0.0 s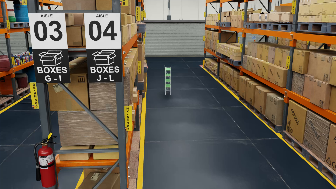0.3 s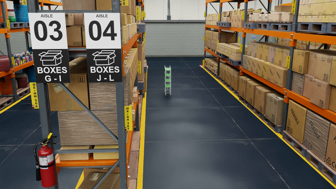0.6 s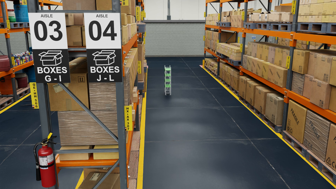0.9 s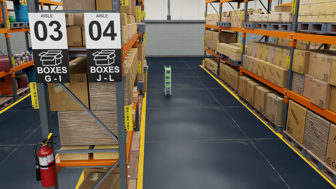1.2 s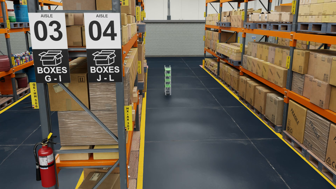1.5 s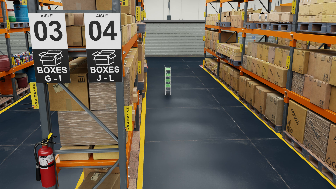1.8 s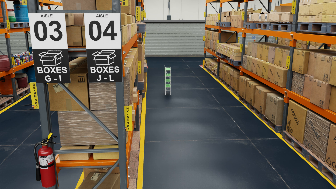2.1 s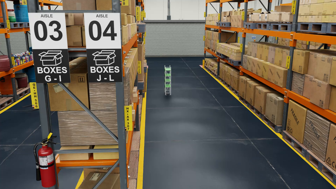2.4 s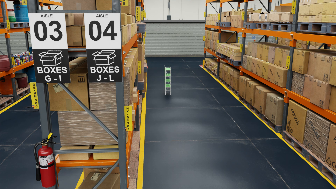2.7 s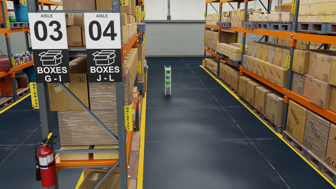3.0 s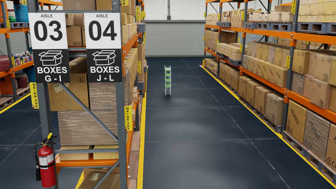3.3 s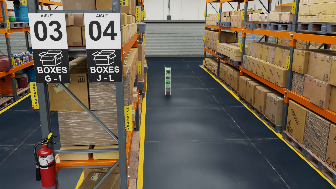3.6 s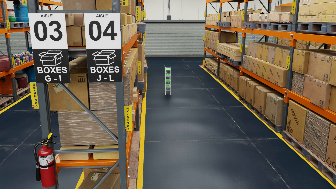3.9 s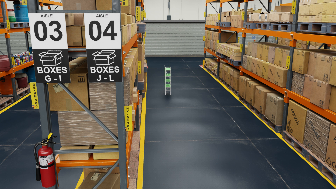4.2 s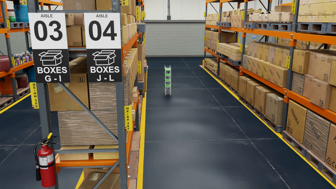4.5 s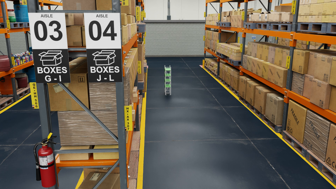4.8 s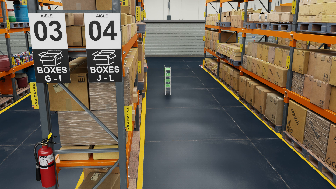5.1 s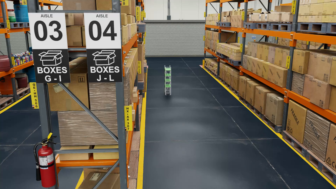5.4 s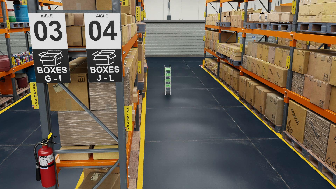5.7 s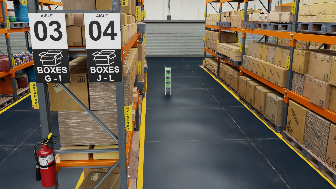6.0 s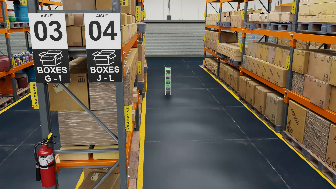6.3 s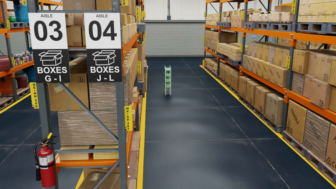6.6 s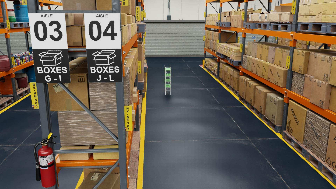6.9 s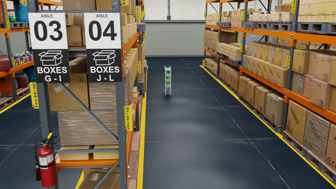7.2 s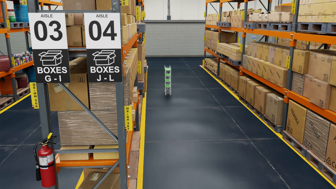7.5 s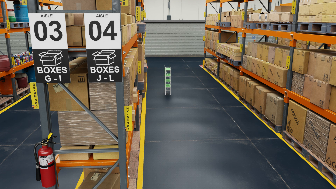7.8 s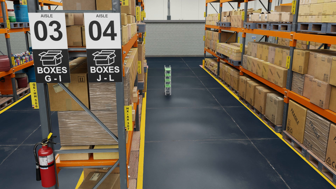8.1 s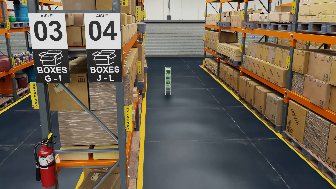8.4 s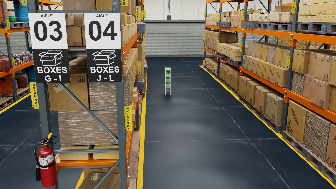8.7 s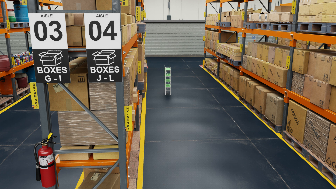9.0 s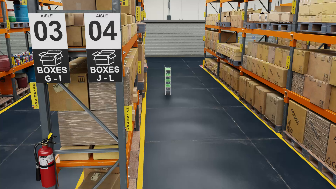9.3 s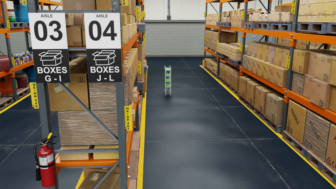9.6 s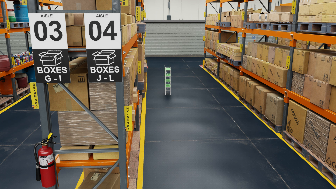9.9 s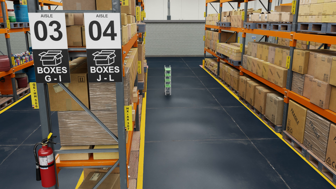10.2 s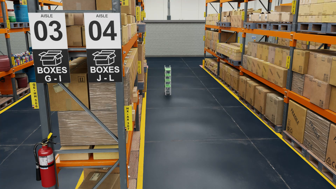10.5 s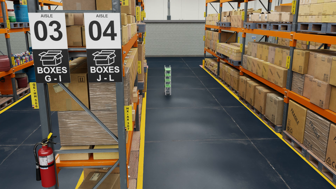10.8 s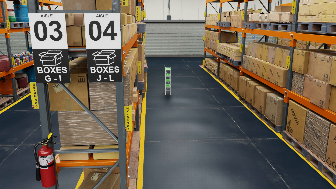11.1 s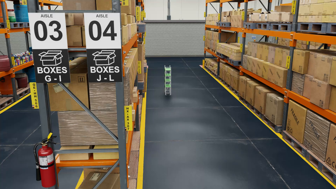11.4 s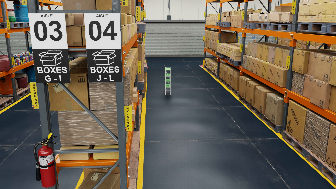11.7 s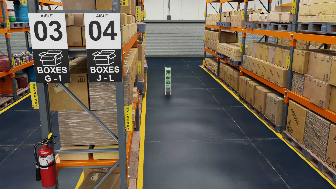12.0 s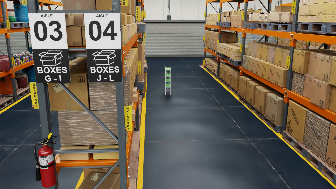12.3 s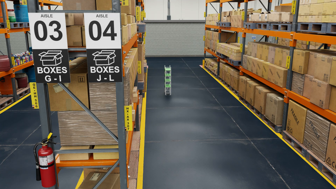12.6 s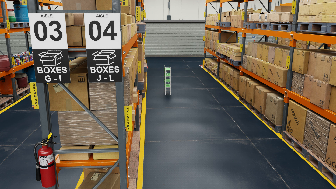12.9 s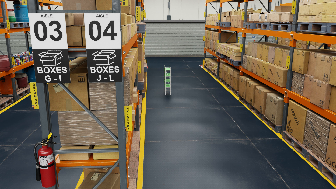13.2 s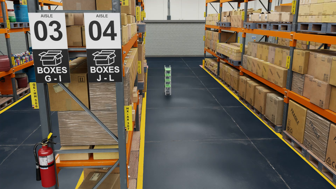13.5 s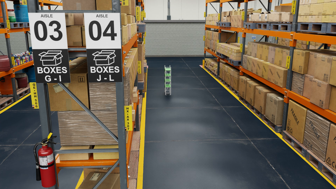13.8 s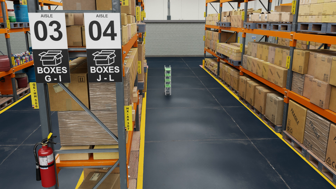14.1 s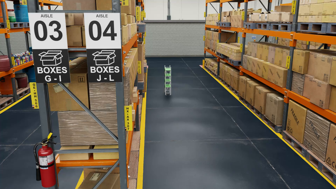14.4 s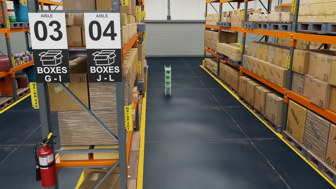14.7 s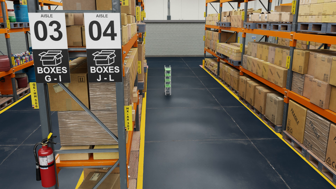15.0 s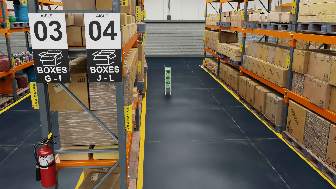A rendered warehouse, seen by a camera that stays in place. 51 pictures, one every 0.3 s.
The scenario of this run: A forklift runs into an object in its way.
